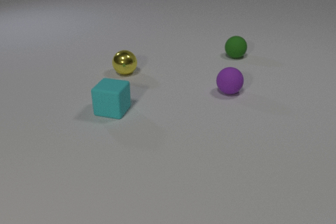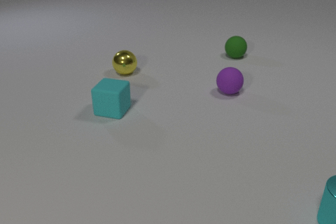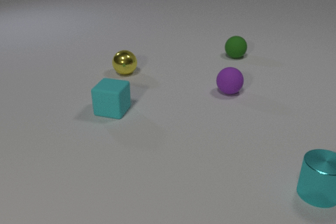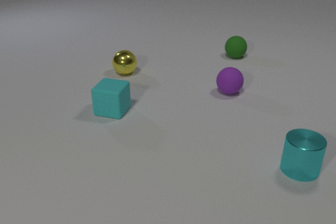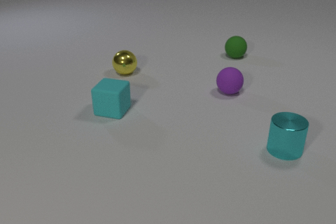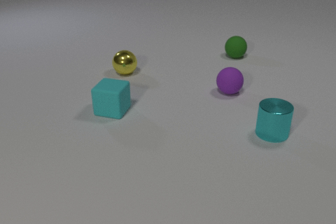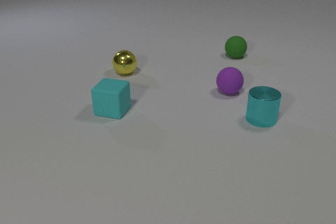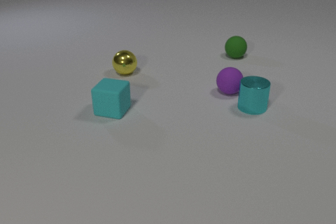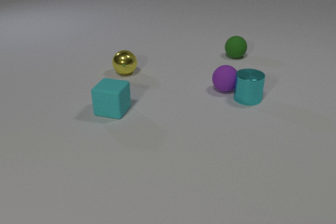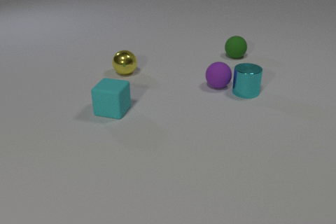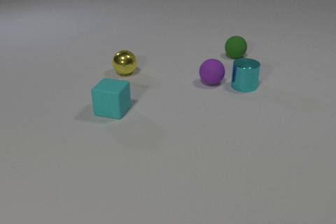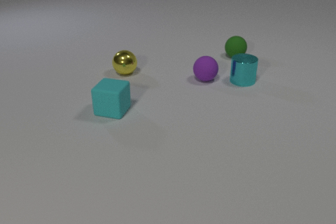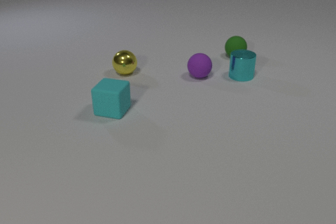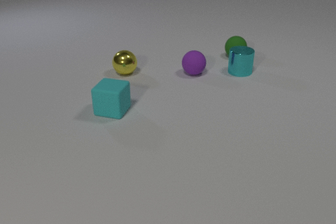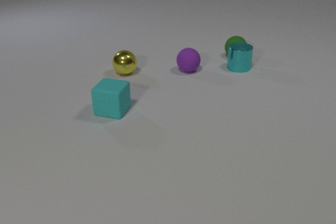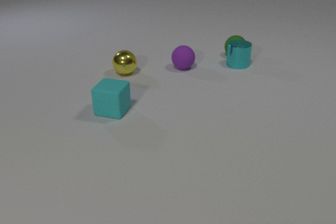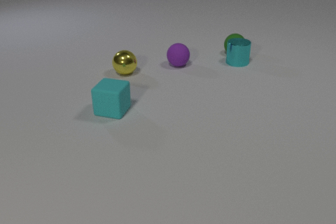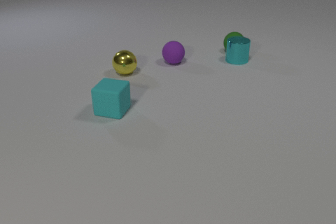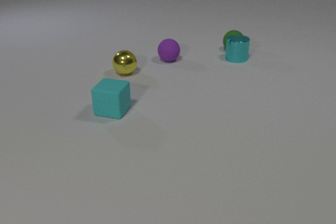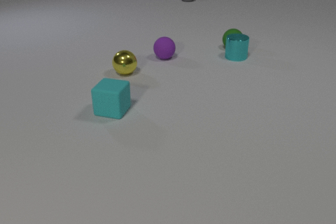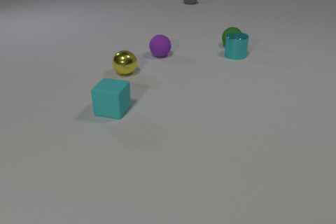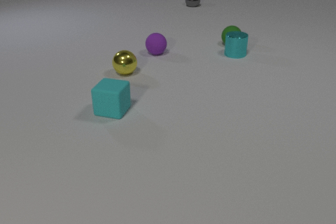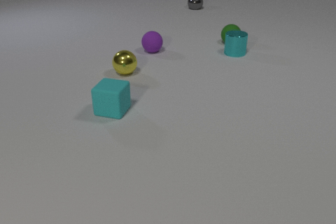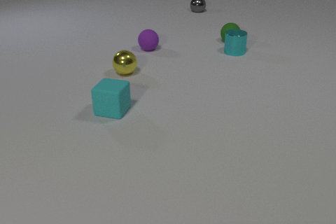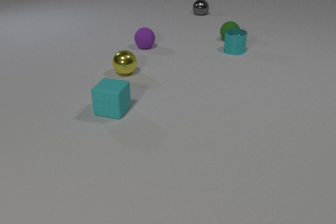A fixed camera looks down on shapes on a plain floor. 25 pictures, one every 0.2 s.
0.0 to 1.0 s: The cyan metal cylinder comes in at the right edge, slides away from the camera and to the left.
1.0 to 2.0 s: The cyan metal cylinder slides away from the camera. The purple rubber sphere rolls away from the camera and to the left. The cyan metal cylinder and the purple rubber sphere collide.
2.0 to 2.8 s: The cyan metal cylinder slides away from the camera. The purple rubber sphere rolls away from the camera and to the left.
2.8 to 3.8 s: The cyan metal cylinder slides away from the camera. The purple rubber sphere rolls away from the camera and to the left. The green rubber sphere rolls away from the camera. The gray metal sphere comes in at the top edge, rolls toward the camera. The cyan metal cylinder and the green rubber sphere collide.
3.8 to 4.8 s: The cyan metal cylinder slides away from the camera. The purple rubber sphere rolls away from the camera and to the left. The green rubber sphere rolls away from the camera. The gray metal sphere rolls toward the camera.
What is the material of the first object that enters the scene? metal.
What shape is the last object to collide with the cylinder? sphere.
What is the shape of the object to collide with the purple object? cylinder.
